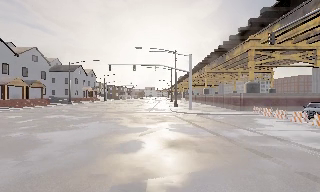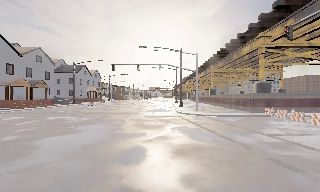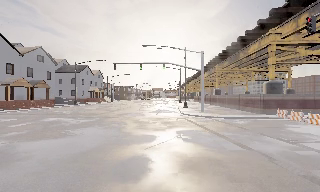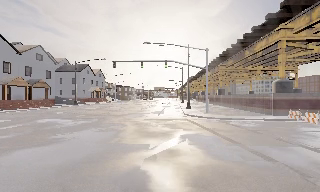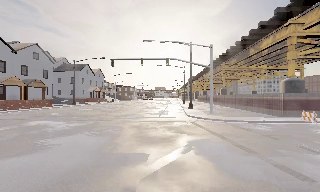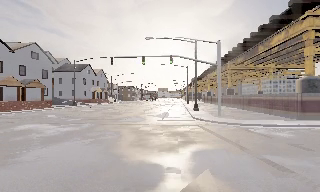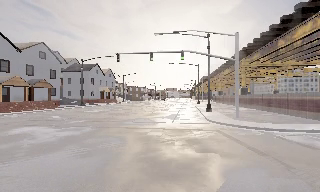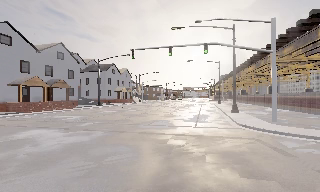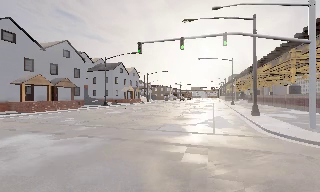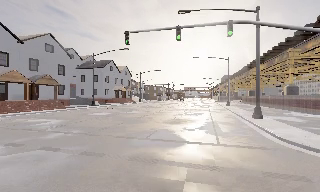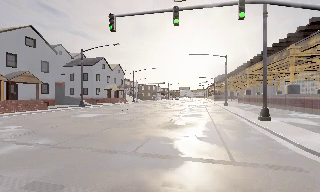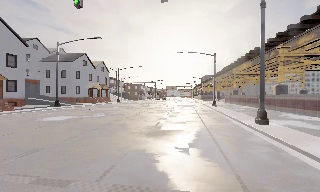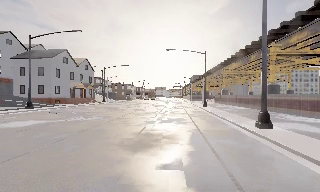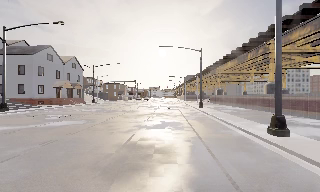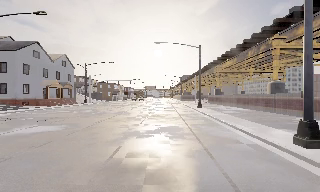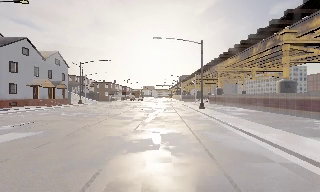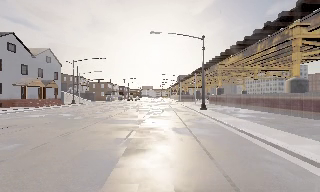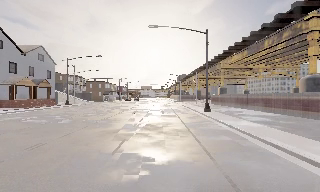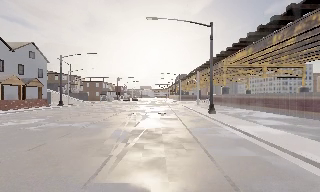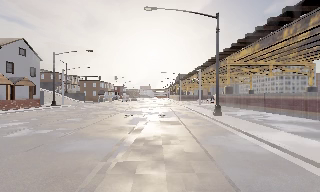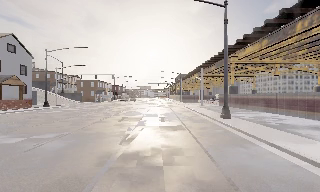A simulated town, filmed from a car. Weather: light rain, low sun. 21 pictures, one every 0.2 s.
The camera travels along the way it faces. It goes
forward.
0.0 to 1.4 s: The camera swings to its left by about 15 degrees, and the scene slides to the right. It travels forward, about 9 m, so what stands in front looms larger. It gains speed.
1.4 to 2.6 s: The camera swings to its right by about 10 degrees, and the scene slides to the left. It travels forward, about 12 m, so what stands in front looms larger.
2.6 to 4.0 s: The camera travels forward, about 14 m, so what stands in front looms larger.
The film runs forward here.
